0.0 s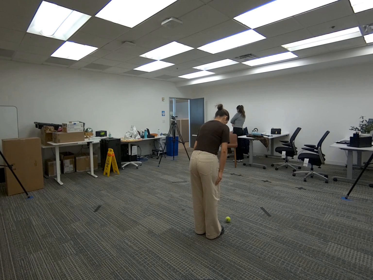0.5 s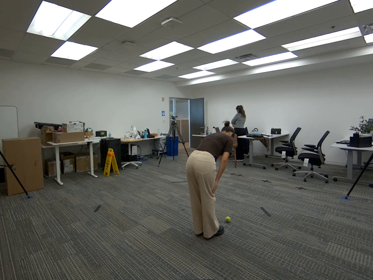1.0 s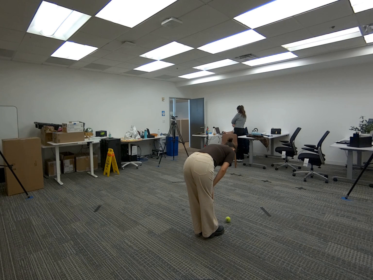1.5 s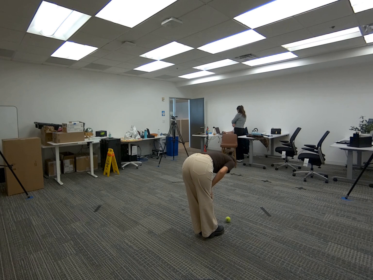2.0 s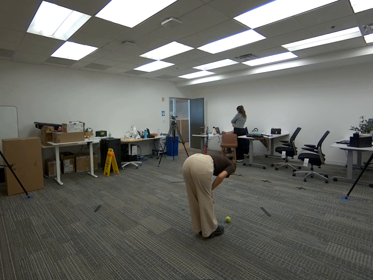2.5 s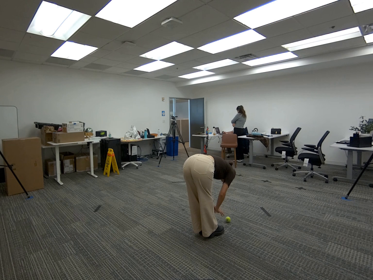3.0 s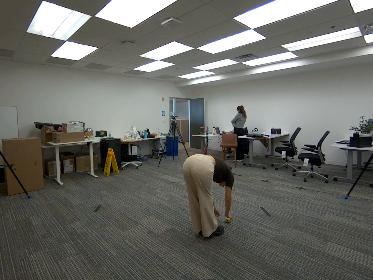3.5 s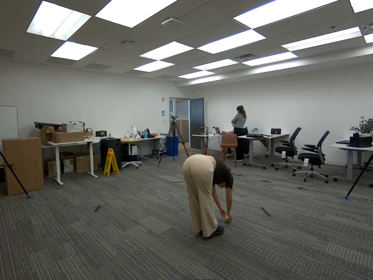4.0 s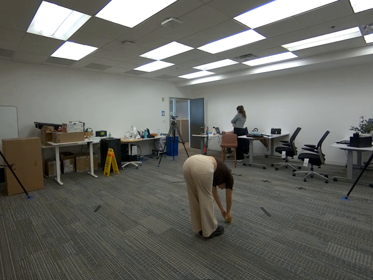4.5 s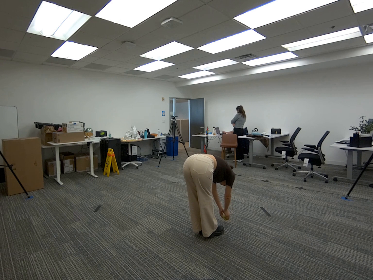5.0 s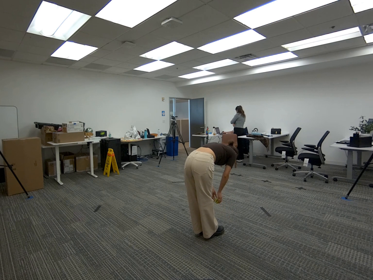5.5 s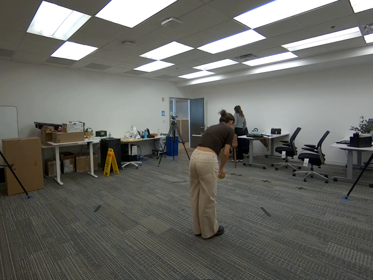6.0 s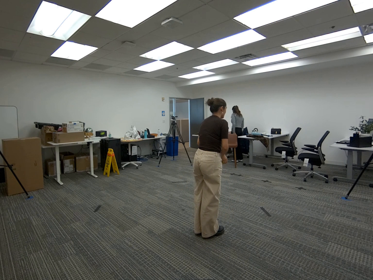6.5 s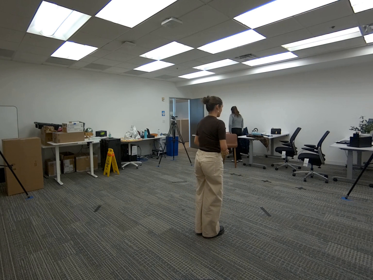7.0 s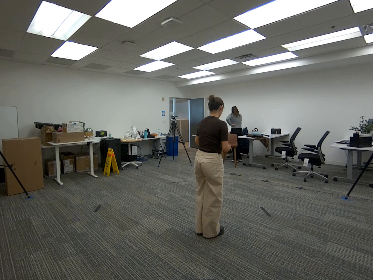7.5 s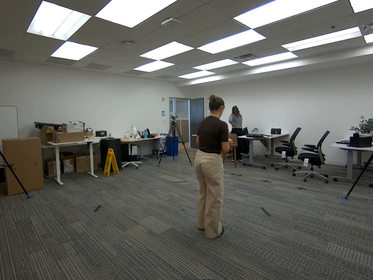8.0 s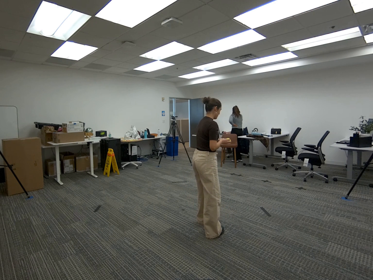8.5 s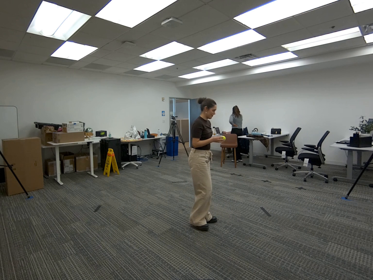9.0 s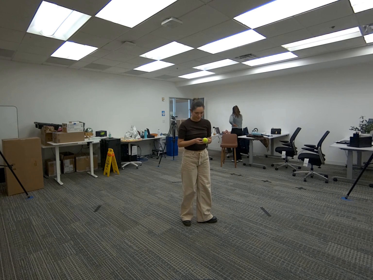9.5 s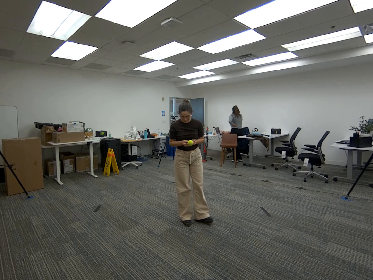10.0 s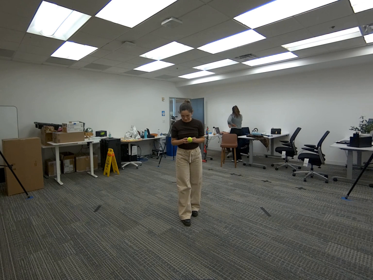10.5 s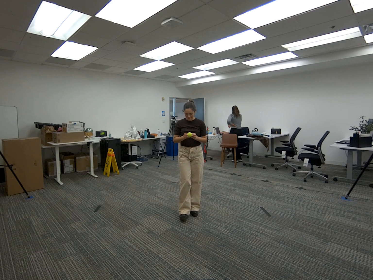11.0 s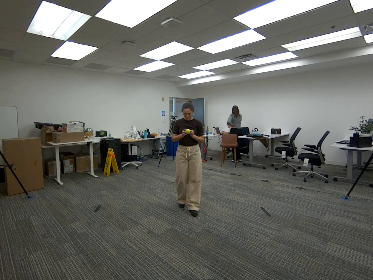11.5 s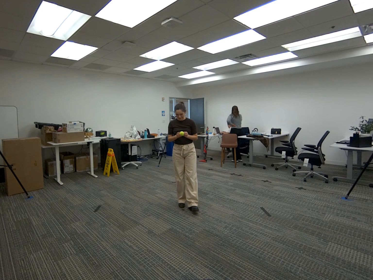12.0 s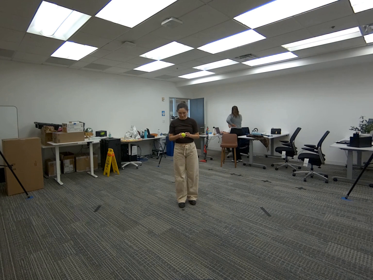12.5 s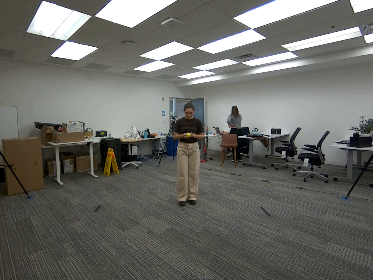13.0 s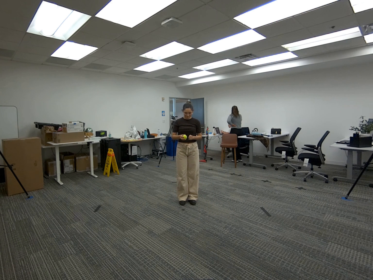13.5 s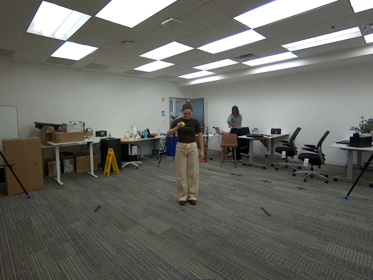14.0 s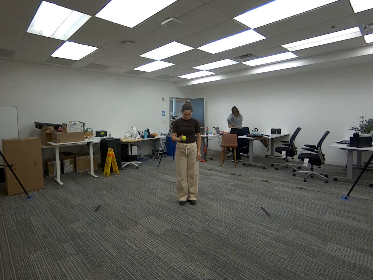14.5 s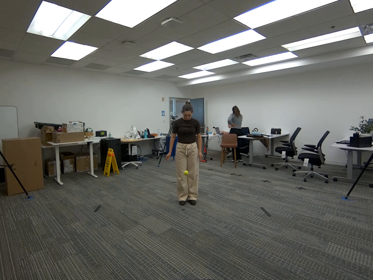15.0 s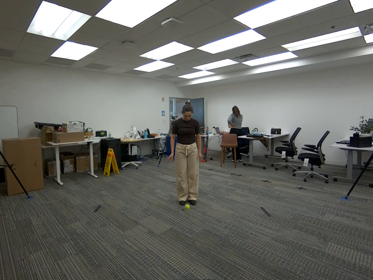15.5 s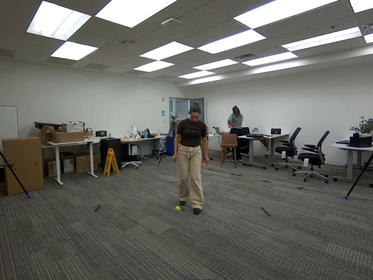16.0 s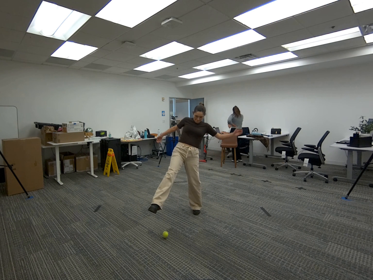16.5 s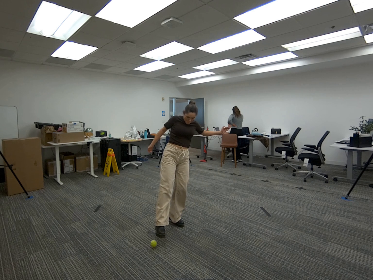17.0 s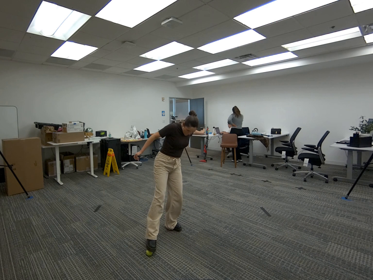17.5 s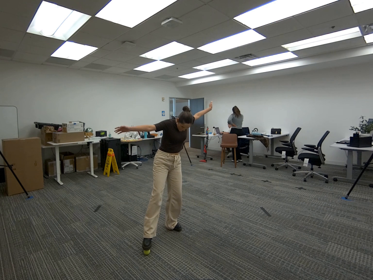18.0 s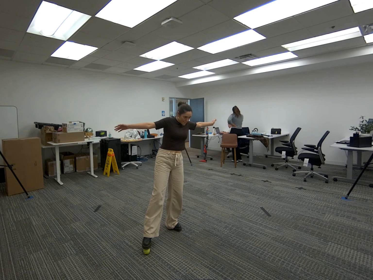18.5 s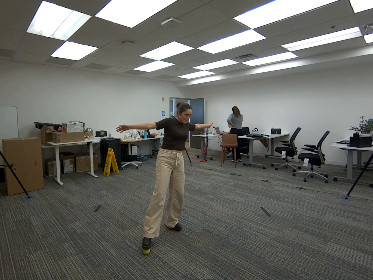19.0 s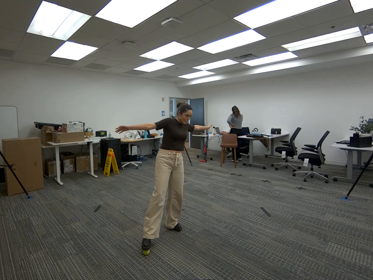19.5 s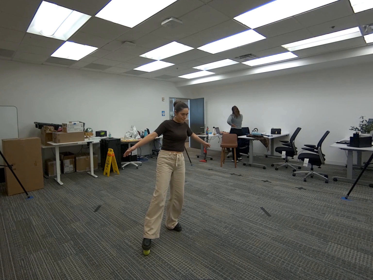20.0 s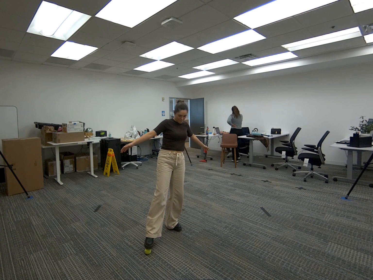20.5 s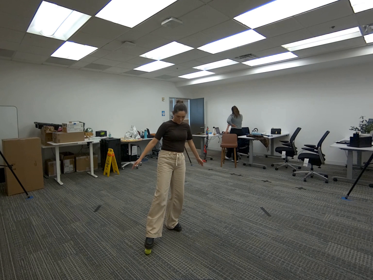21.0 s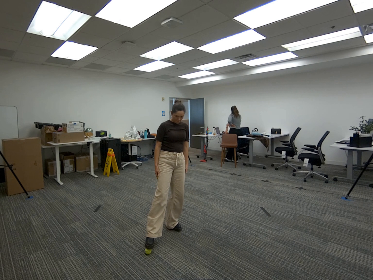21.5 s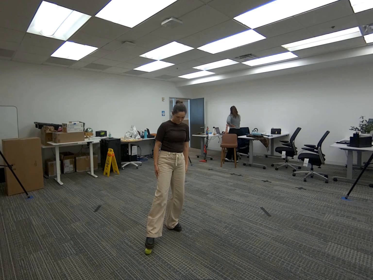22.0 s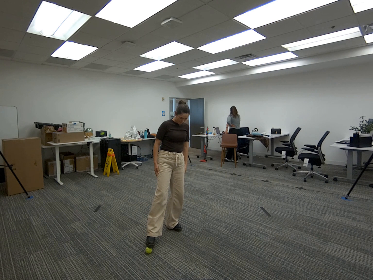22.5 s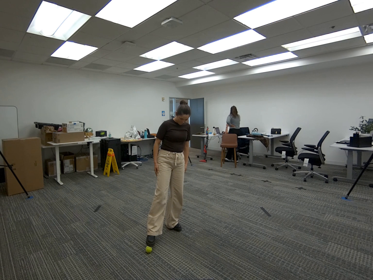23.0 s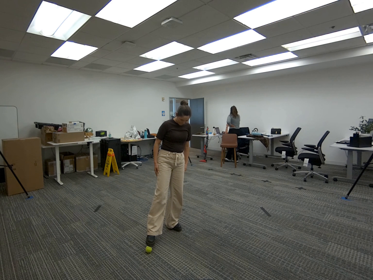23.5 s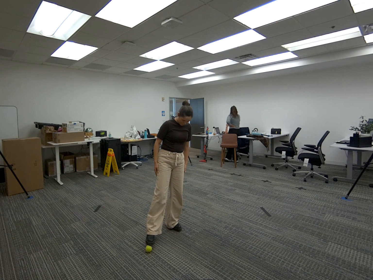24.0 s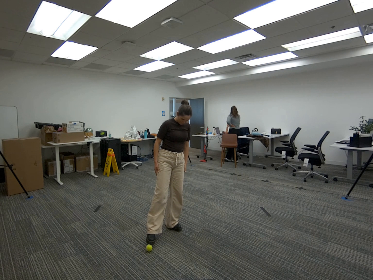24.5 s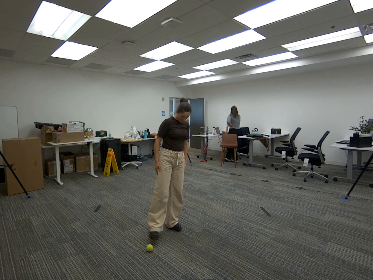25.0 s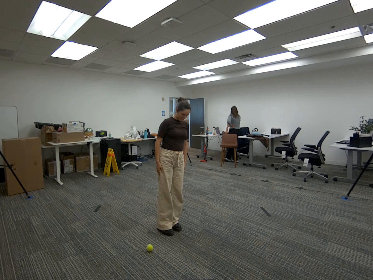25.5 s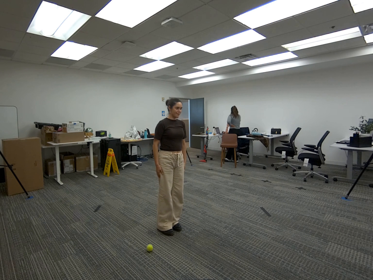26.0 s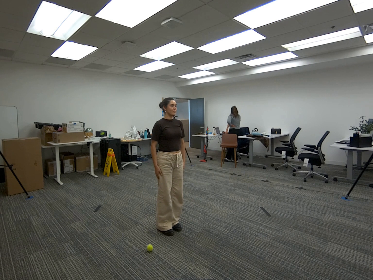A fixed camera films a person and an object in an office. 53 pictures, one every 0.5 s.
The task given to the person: Walk over to the tennis ball and grasp the tennis ball. Bounce on the ground and stop the tennis ball using one foot.
